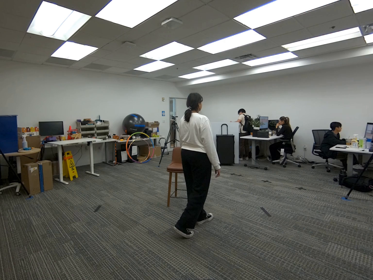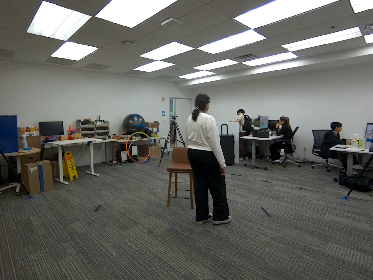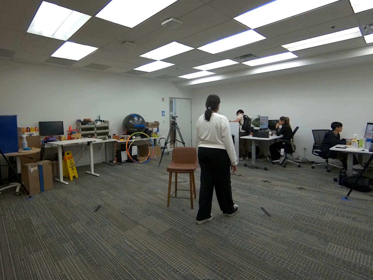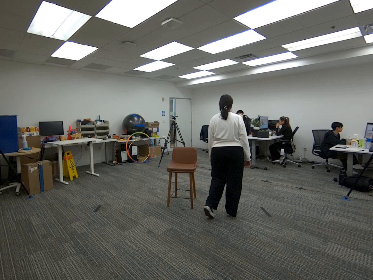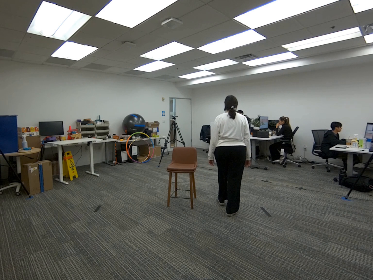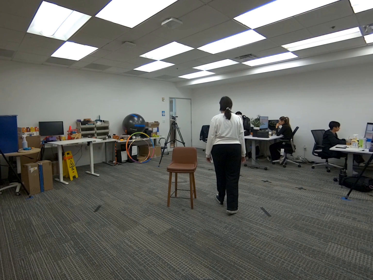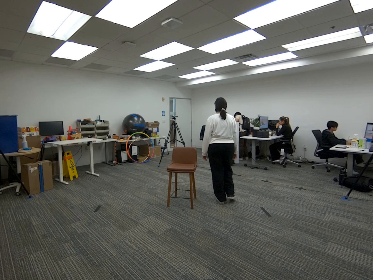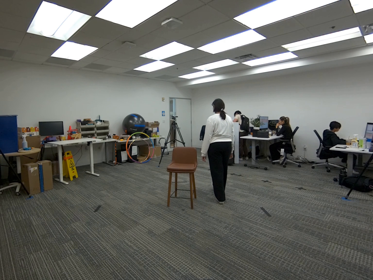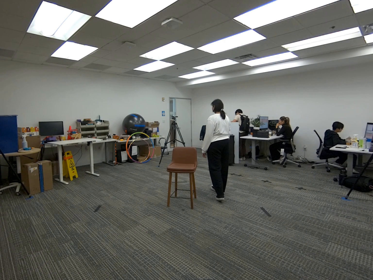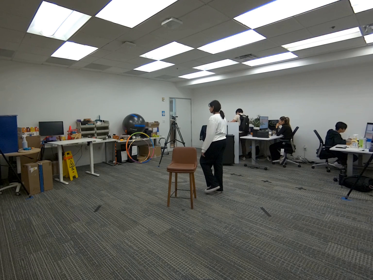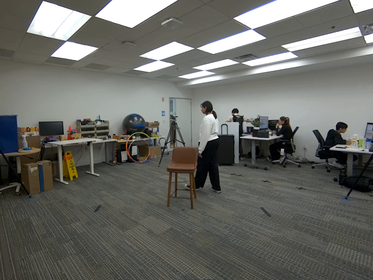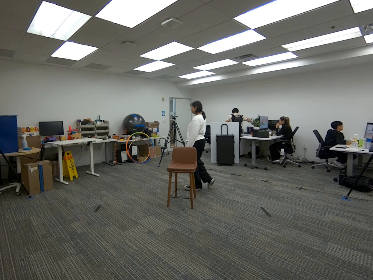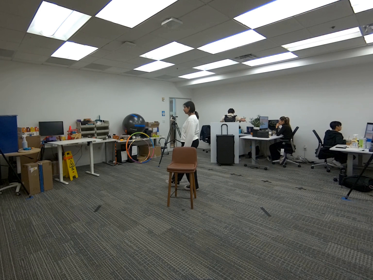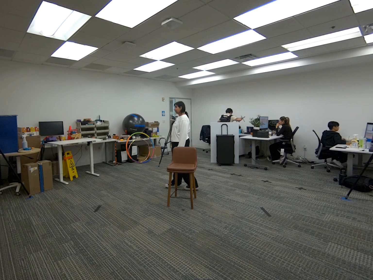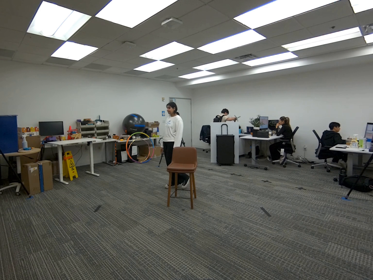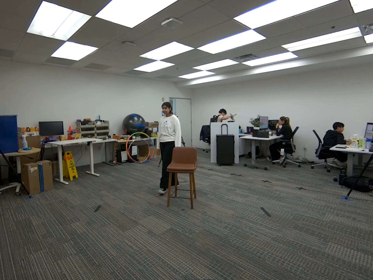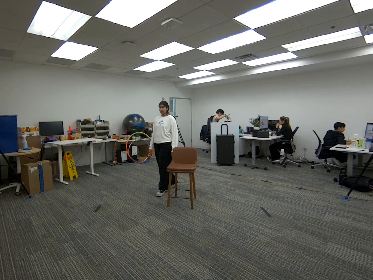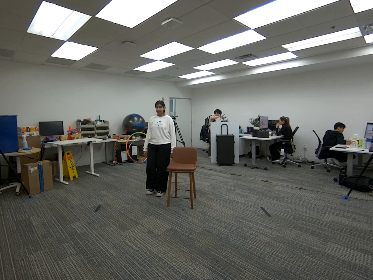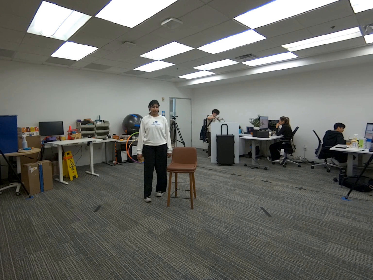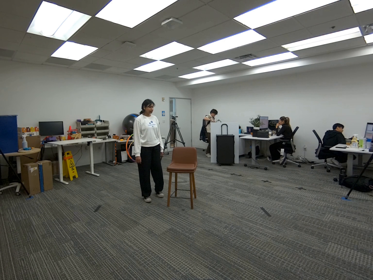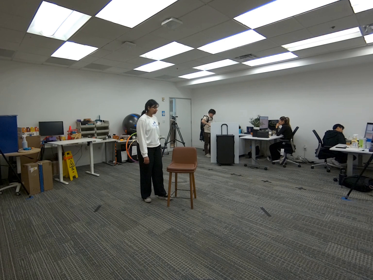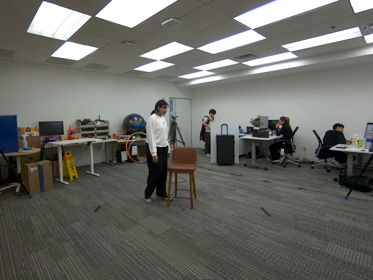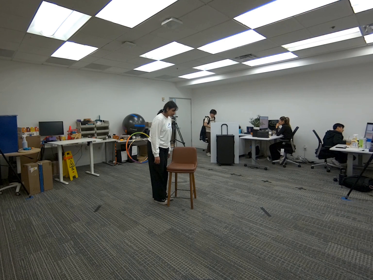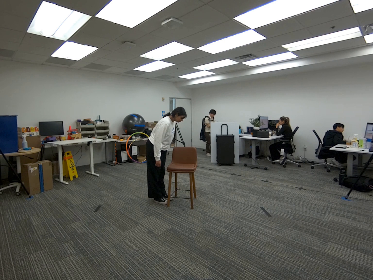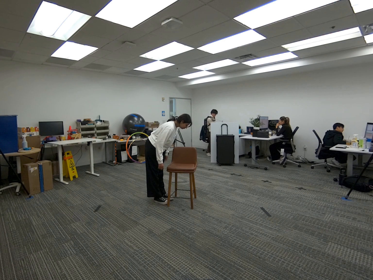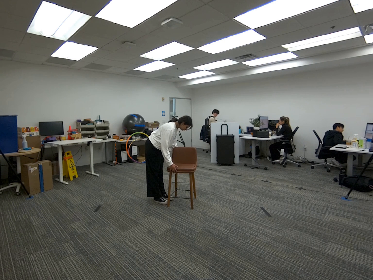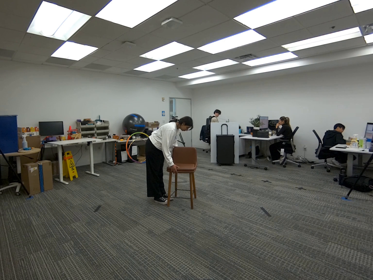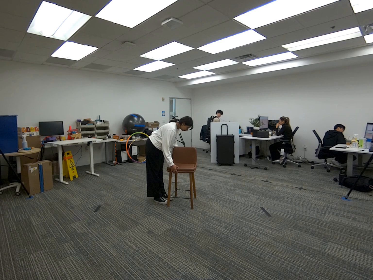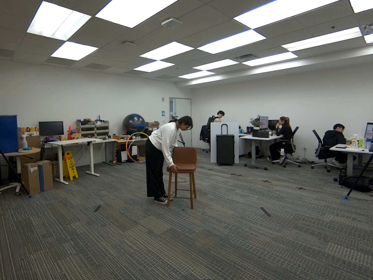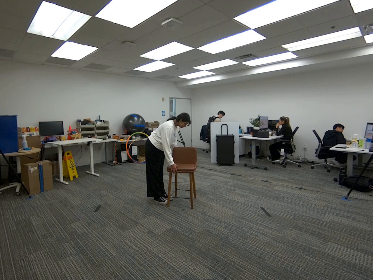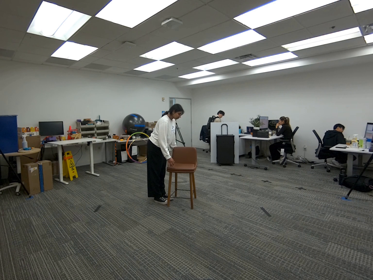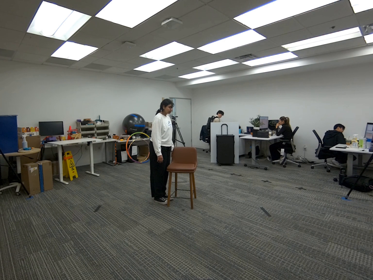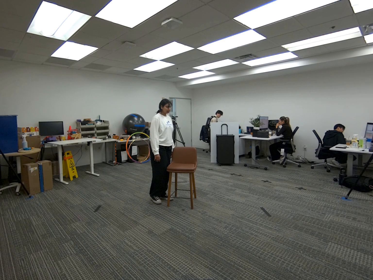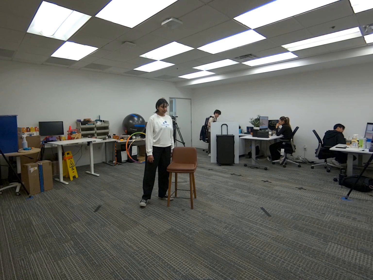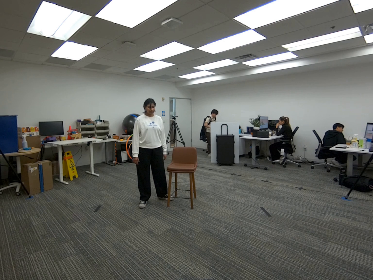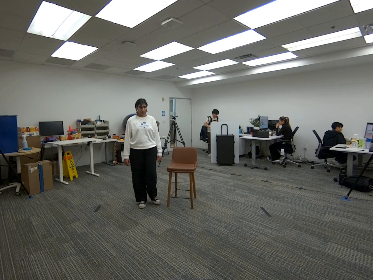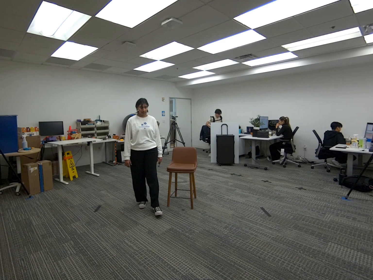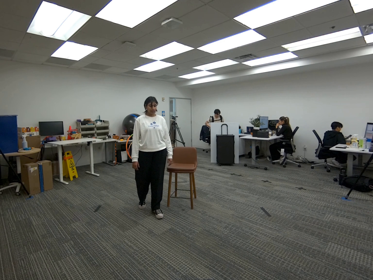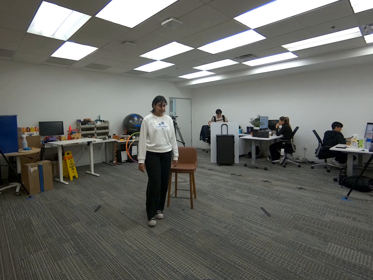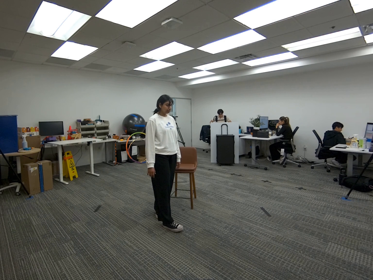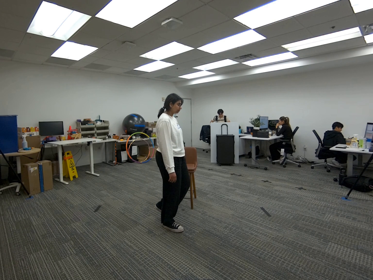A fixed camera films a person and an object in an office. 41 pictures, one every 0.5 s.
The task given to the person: Walk over to the tall bar stool and lean on the tall bar stool for a brief moment. Step away from the bar stool.
